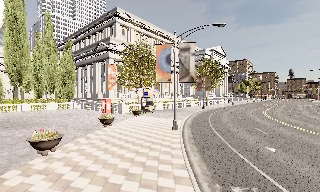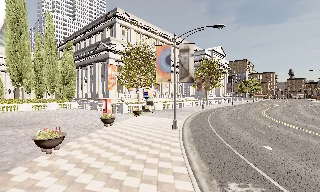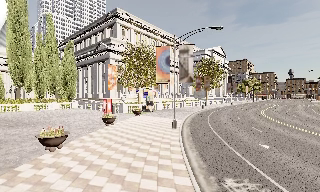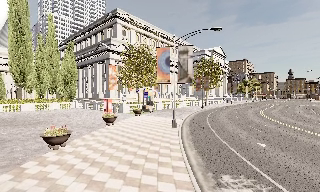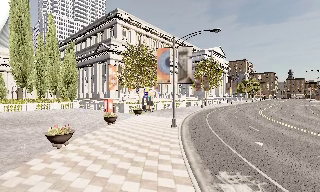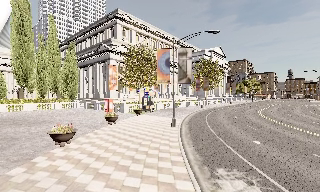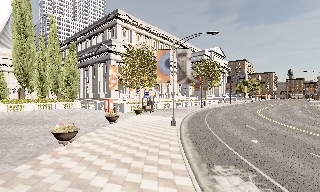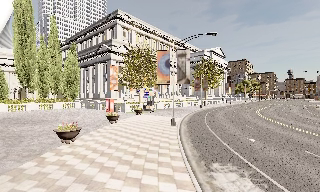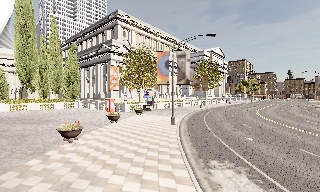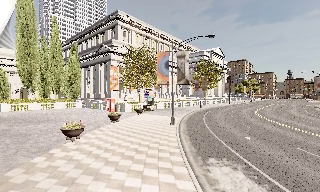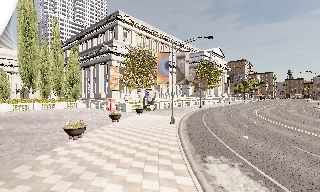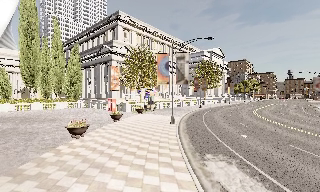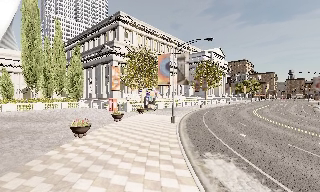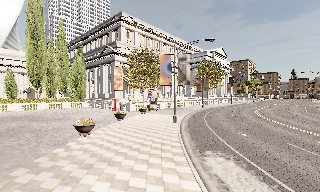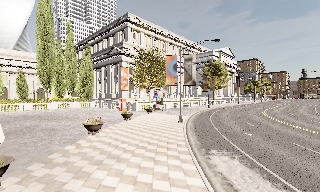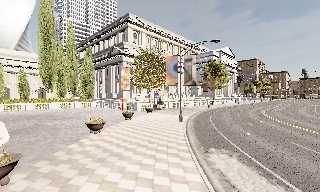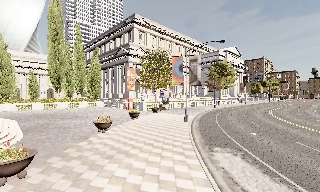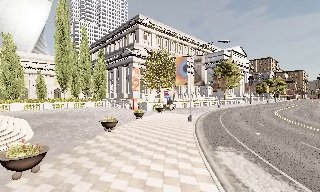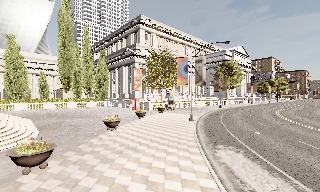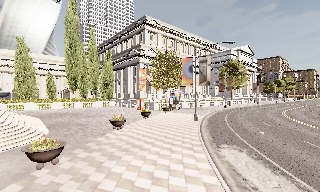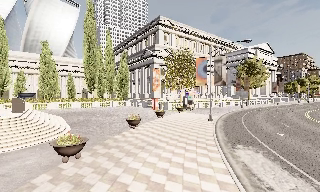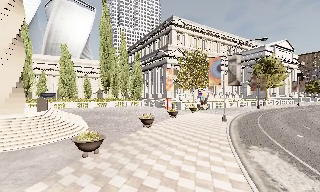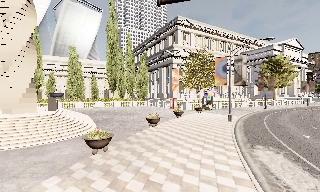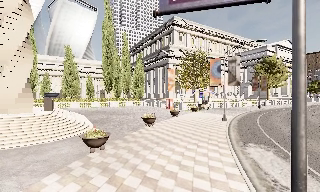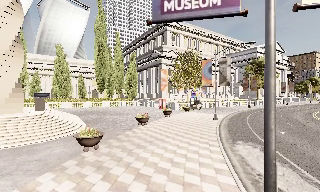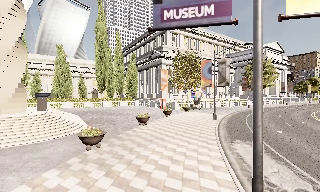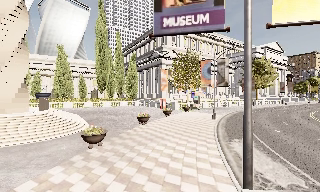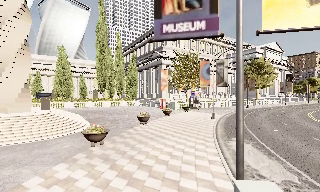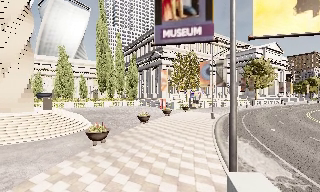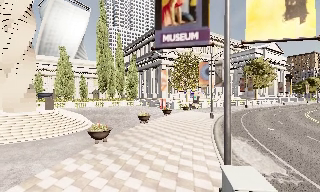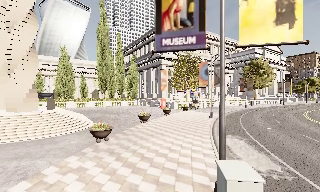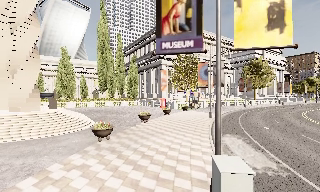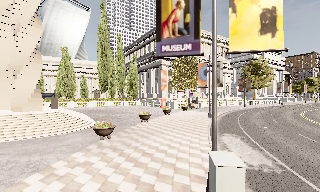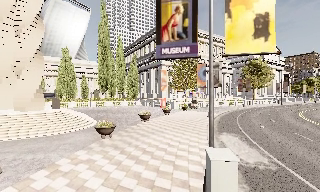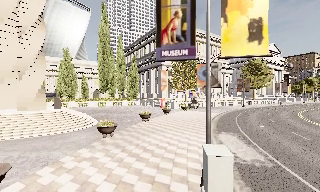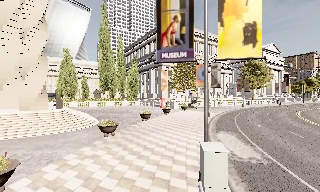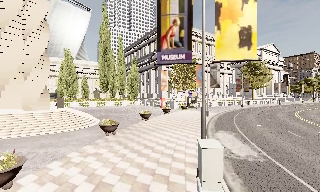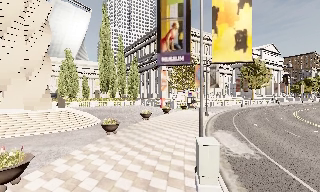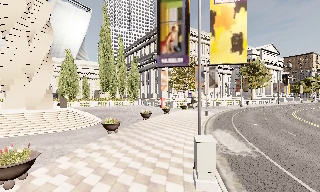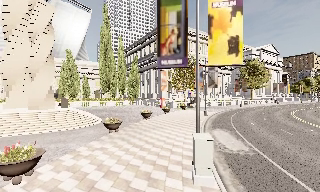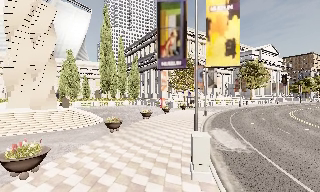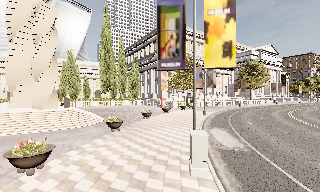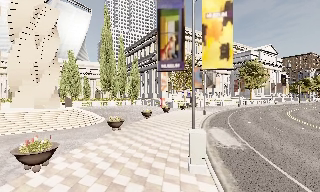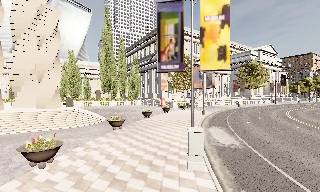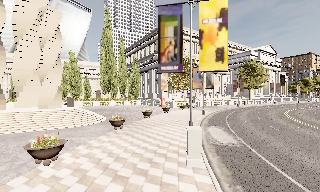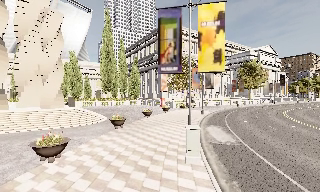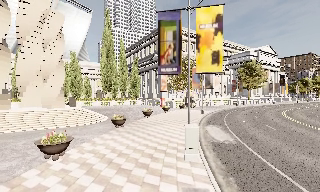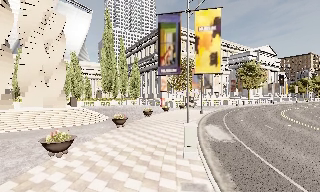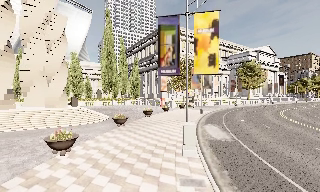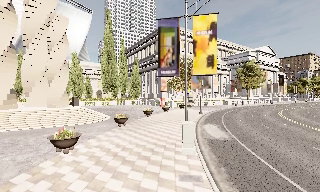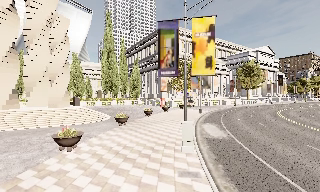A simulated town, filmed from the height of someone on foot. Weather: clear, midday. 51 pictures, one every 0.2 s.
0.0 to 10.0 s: The scene slides to the right, as the camera pans about 15 degrees to its left. It travels backward, about 12 m, so what stands in front gets smaller.
The film runs backward here.
